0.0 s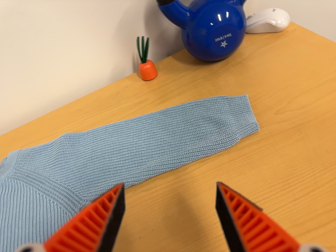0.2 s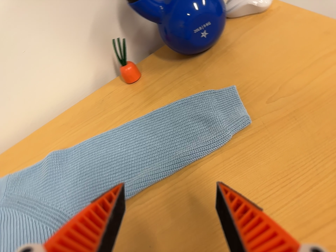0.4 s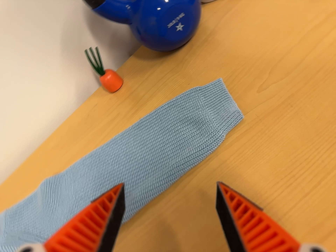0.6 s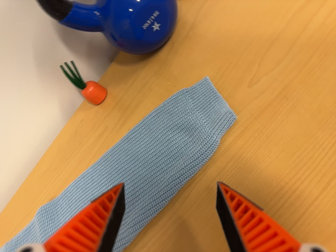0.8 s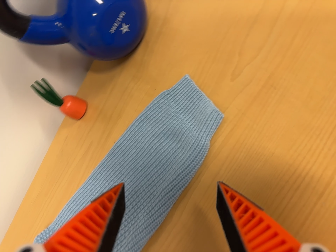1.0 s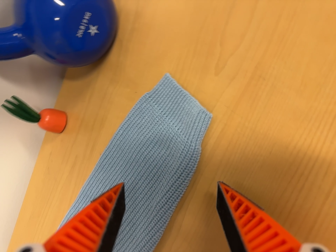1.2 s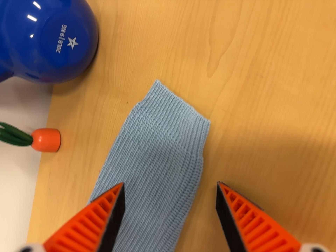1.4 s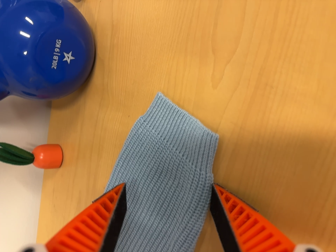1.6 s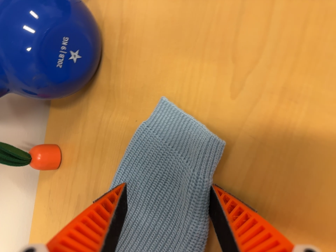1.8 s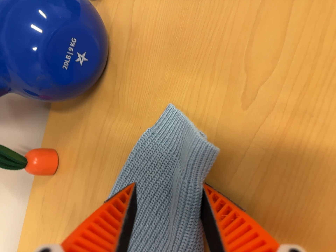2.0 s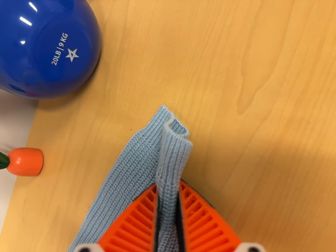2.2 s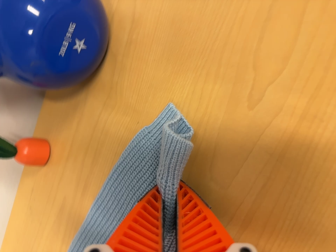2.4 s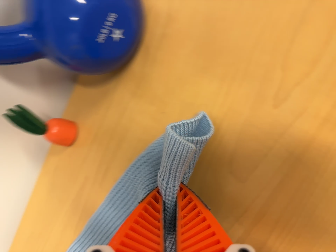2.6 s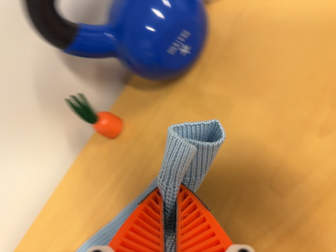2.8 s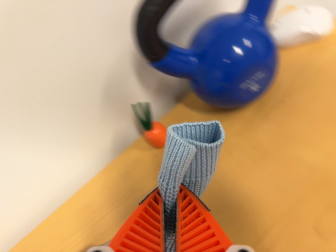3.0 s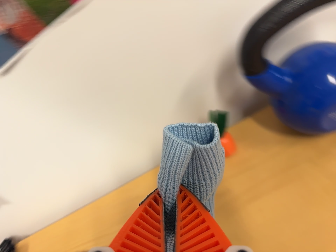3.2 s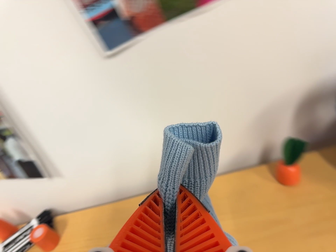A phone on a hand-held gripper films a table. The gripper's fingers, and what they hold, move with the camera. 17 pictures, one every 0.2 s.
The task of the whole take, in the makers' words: right arm across.
0.0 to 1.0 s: The camera travels forward, toward the top of its view and to its right, about 18 cm, so what stands in front looms larger. Its aim tips toward the bottom of its view by about 10 degrees. It rolls about its line of sight by about 45 degrees, and the scene rotates counterclockwise.
1.0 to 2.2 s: The camera travels forward and toward the top of its view, about 8 cm, so what stands in front looms larger.
2.2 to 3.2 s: The camera pans to its left by about 15 degrees. It travels to its left, about 34 cm, so close, fixed things drift to the right. Its aim tips toward the top of its view by about 10 degrees, and the scene shifts downward. It rolls about its line of sight by about 60 degrees, and the scene rotates clockwise.
The film runs forward here.
